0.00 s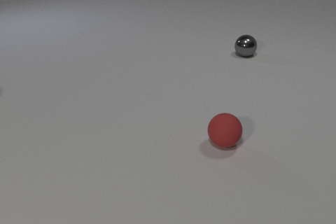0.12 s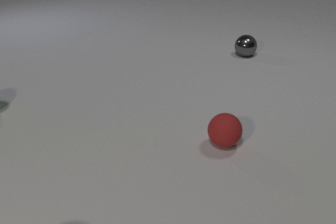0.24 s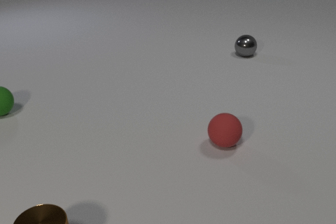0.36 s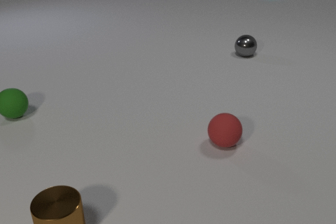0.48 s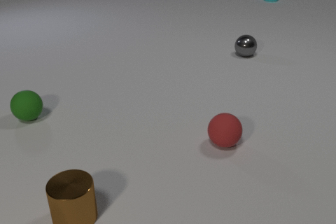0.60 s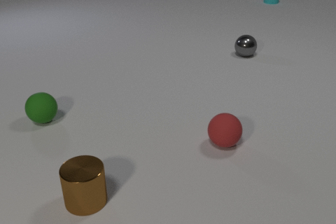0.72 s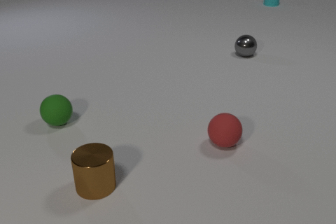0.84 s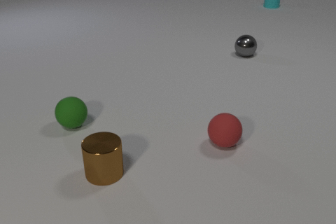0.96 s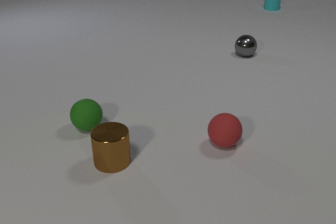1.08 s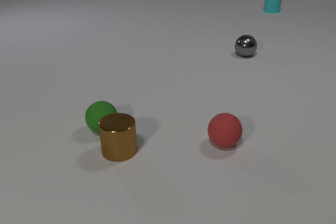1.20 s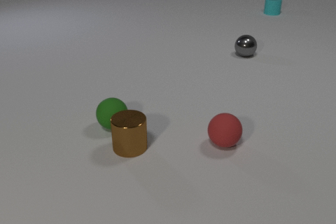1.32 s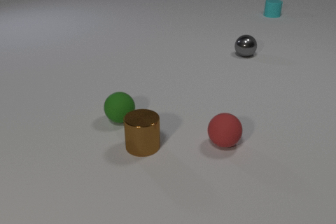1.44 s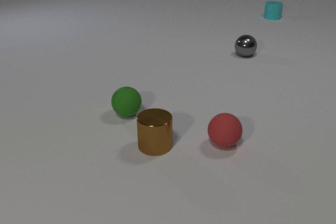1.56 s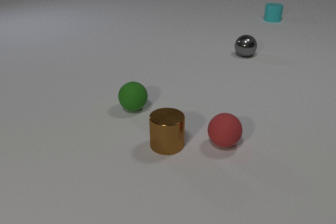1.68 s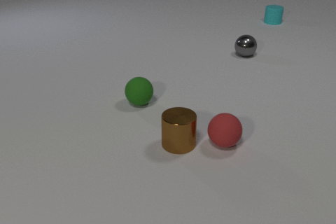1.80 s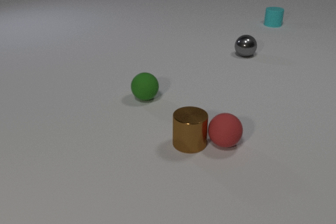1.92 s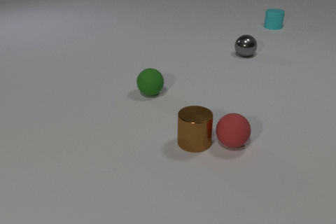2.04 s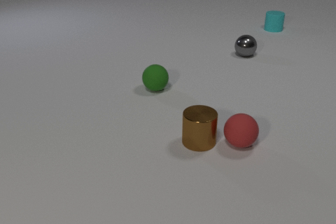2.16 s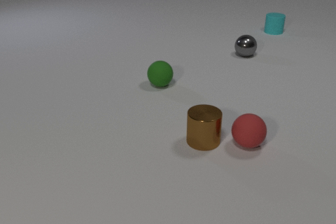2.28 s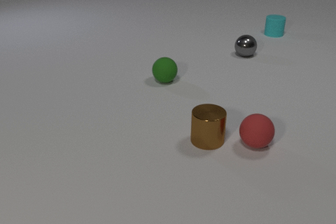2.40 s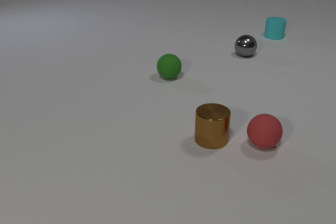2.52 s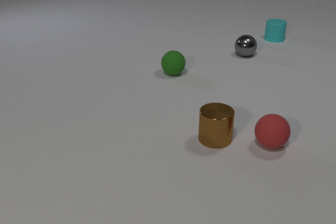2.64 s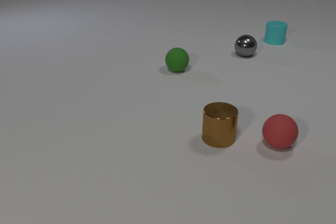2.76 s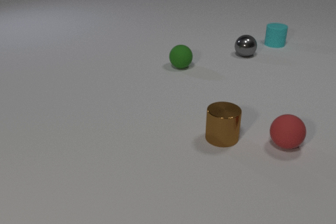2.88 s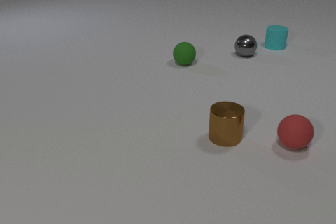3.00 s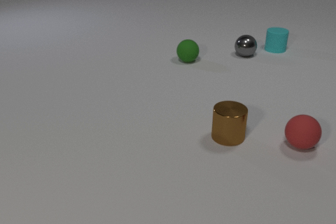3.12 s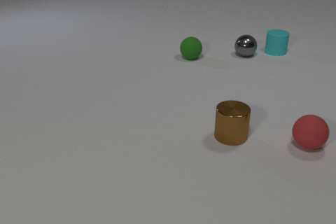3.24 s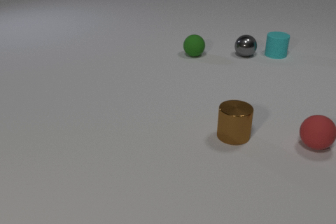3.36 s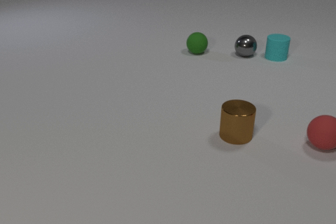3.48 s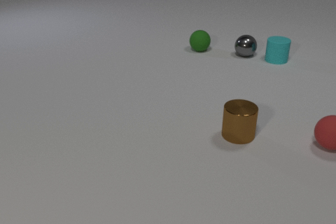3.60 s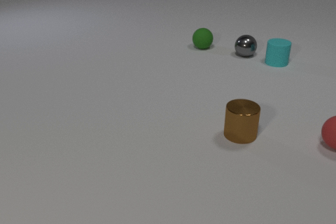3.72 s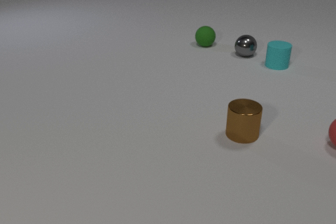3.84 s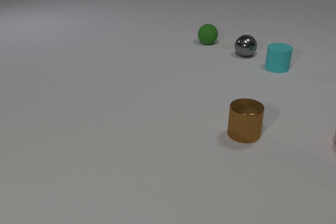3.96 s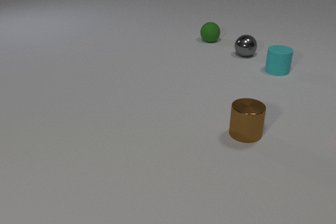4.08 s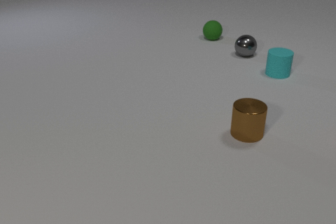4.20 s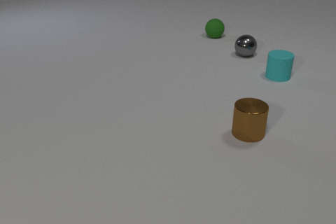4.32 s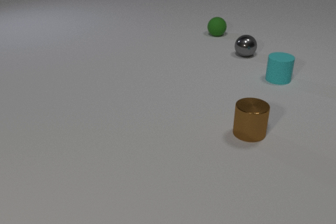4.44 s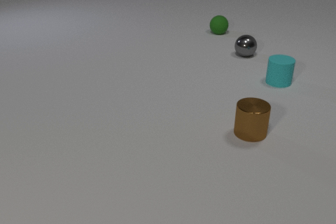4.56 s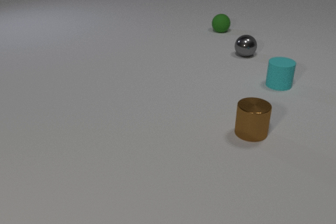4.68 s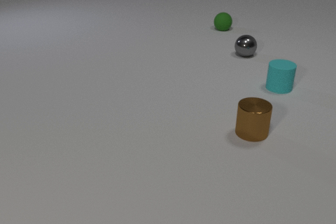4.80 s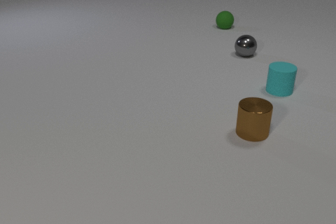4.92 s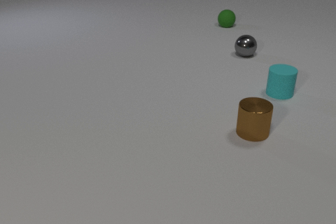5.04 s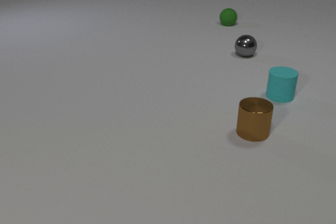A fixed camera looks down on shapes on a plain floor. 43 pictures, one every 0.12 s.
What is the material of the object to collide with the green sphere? metal.
What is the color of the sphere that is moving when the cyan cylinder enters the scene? green.
How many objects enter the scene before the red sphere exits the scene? 3.
0.00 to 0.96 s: The brown metal cylinder comes in at the bottom edge, slides away from the camera and to the right. The green rubber sphere comes in at the left edge, rolls to the right and toward the camera. The cyan rubber cylinder comes in at the top edge, slides toward the camera.
0.96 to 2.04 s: The brown metal cylinder slides to the right. The green rubber sphere rolls away from the camera and to the right. The red rubber sphere rolls to the right. The cyan rubber cylinder slides toward the camera. The brown metal cylinder and the green rubber sphere collide. The brown metal cylinder and the red rubber sphere collide.
2.04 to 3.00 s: The brown metal cylinder slides to the right and away from the camera. The green rubber sphere rolls away from the camera and to the right. The red rubber sphere rolls to the right. The cyan rubber cylinder slides toward the camera.
3.00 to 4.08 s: The brown metal cylinder slides to the right and away from the camera. The green rubber sphere rolls away from the camera. The red rubber sphere rolls to the right, leaves at the right edge. The cyan rubber cylinder slides toward the camera.
4.08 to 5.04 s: The green rubber sphere rolls away from the camera. The cyan rubber cylinder slides toward the camera.
